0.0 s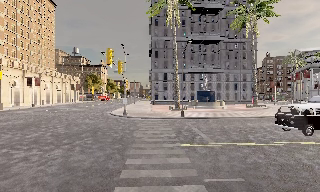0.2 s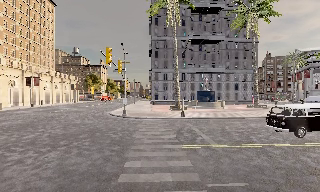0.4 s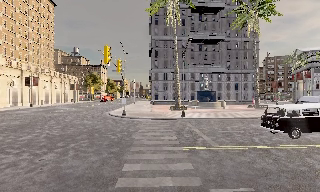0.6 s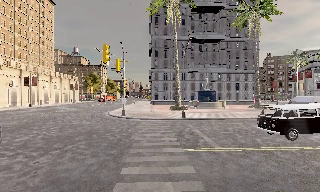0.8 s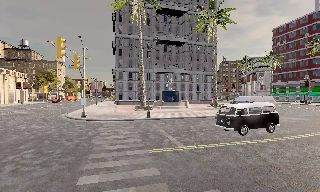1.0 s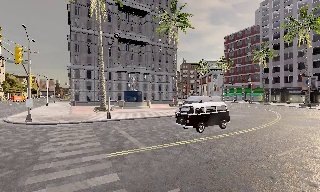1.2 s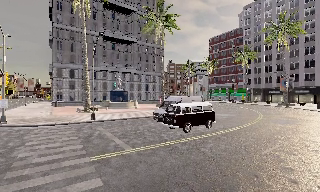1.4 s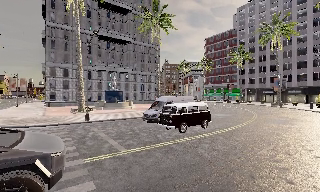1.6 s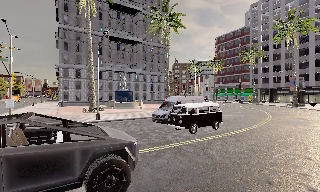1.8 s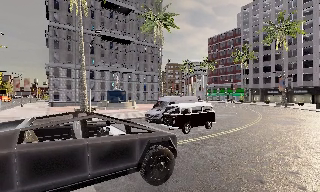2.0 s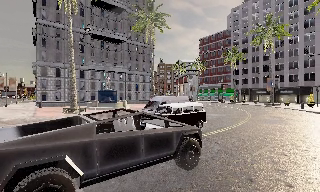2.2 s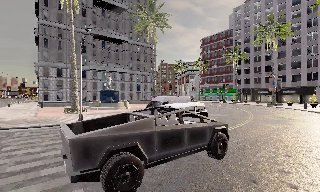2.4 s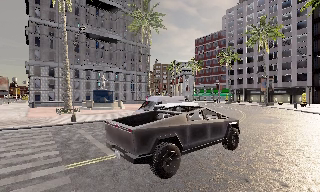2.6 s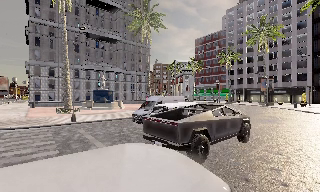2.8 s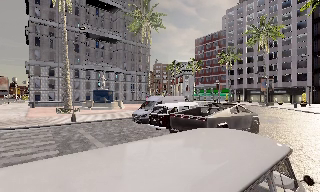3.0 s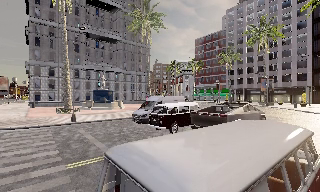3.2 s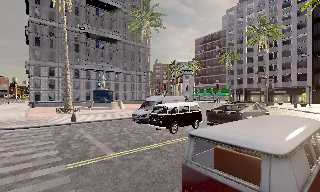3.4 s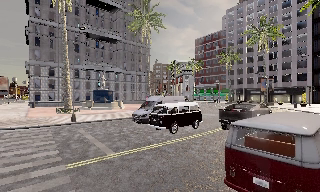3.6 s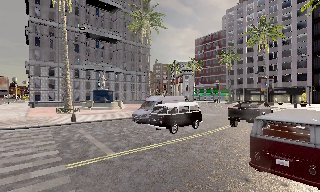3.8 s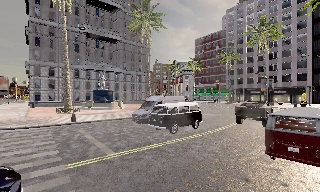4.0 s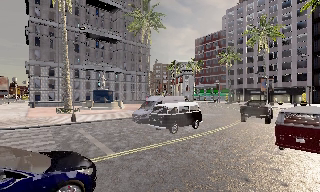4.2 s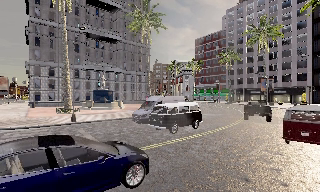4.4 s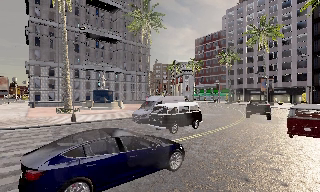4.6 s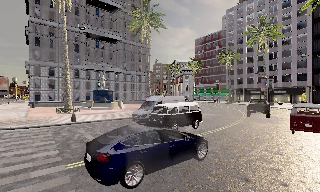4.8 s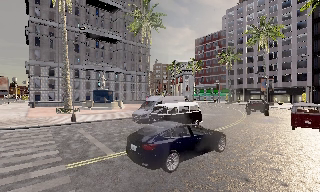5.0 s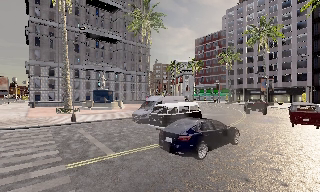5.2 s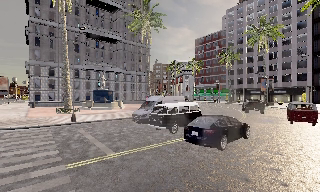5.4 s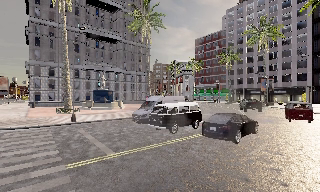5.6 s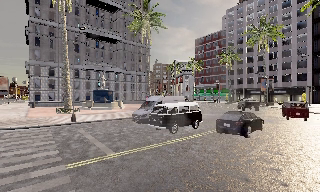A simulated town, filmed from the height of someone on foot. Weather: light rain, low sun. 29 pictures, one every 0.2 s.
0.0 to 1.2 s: The camera swings to its right by about 30 degrees, and the scene slides to the left. It travels forward, about 1.5 m.
1.2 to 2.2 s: The camera shifts only a little, or ends up much as it began.
2.2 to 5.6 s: The camera keeps its place and its aim.
The film runs forward here.
